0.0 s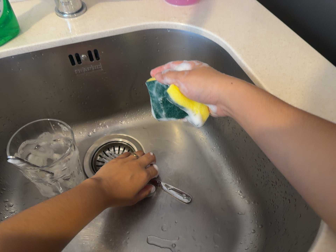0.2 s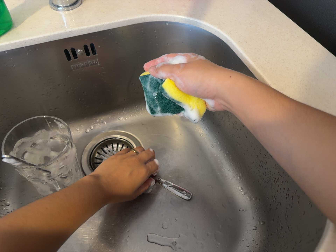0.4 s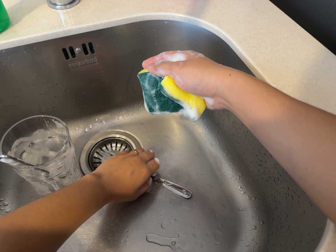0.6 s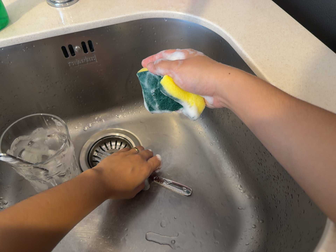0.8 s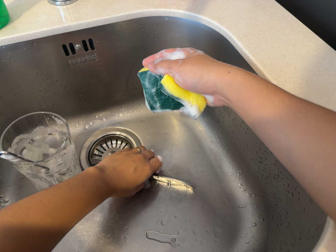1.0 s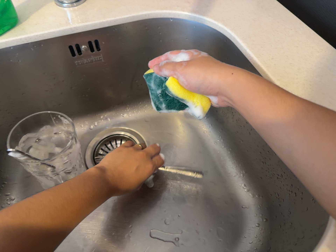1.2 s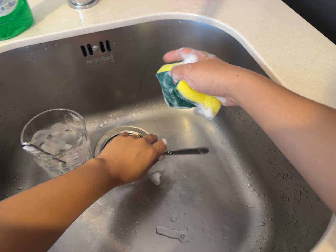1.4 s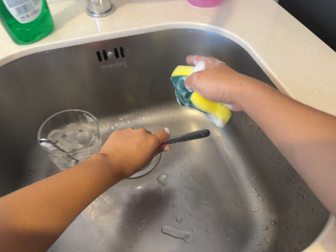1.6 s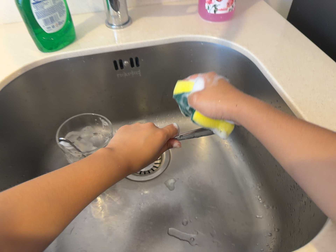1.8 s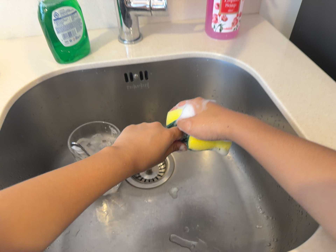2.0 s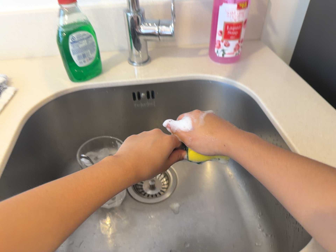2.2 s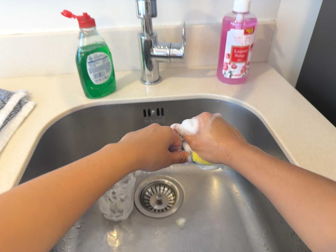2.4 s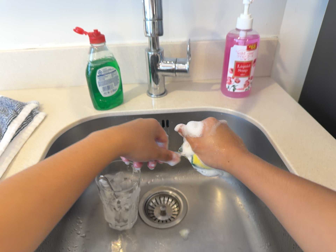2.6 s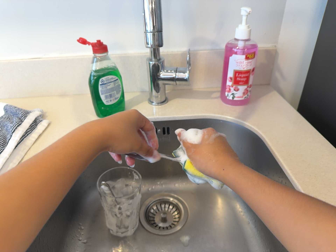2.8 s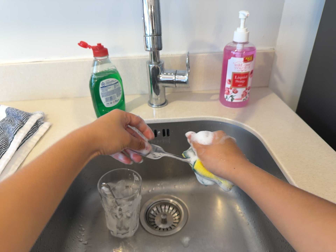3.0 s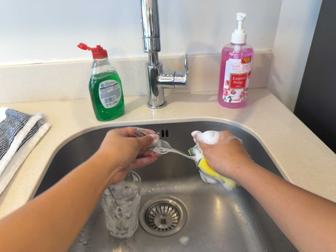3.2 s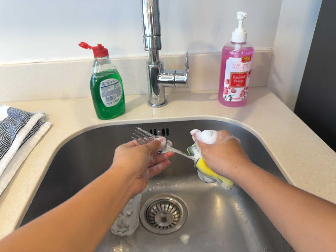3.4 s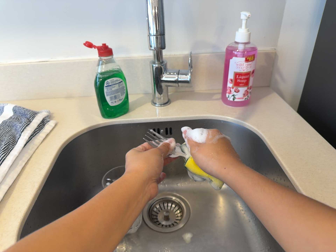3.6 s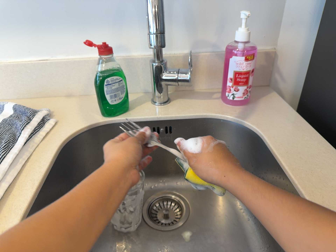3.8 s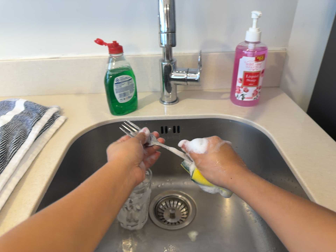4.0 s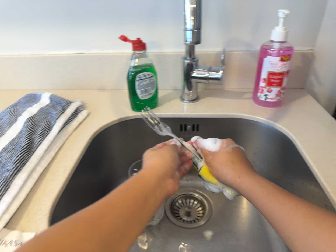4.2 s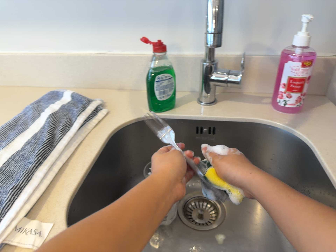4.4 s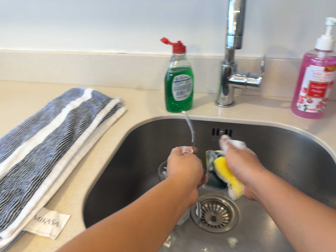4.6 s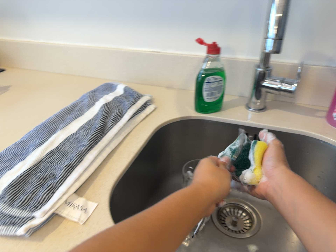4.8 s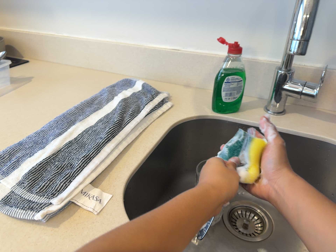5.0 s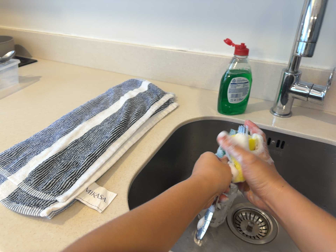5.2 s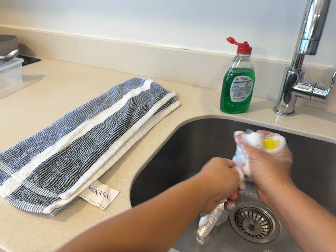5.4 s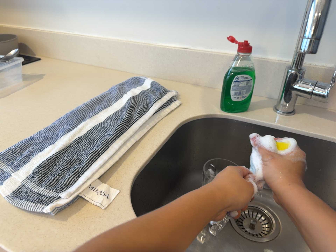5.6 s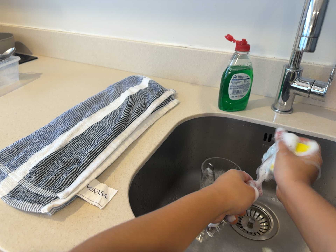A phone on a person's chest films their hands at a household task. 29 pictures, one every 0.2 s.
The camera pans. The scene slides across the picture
to the right.
The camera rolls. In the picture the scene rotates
clockwise.
0.0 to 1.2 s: The camera shifts only a little, or ends up much as it began.
1.2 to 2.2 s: The camera travels backward, about 10 cm, so what stands in front gets smaller. Its aim tips toward the top of its view by about 15 degrees, and the scene shifts downward. It rolls about its line of sight by about 10 degrees, and the scene rotates clockwise.
2.2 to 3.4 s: The camera shifts only a little, or ends up much as it began.
3.4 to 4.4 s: The camera swings to its left by about 15 degrees, and the scene slides to the right. It rolls about its line of sight by about 10 degrees, and the scene rotates clockwise.
4.4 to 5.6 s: The camera rolls about its line of sight by about 10 degrees, and the scene rotates clockwise.
The film runs forward here.
